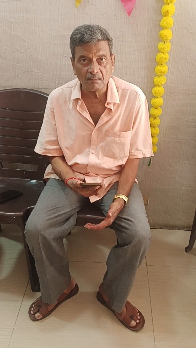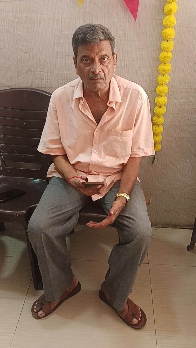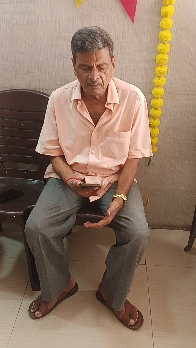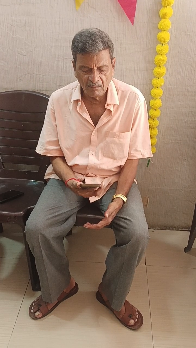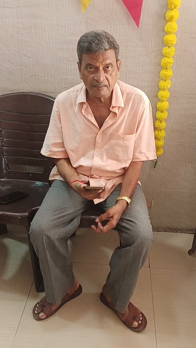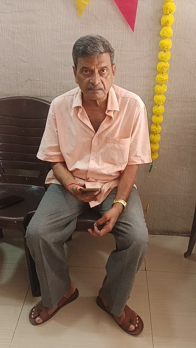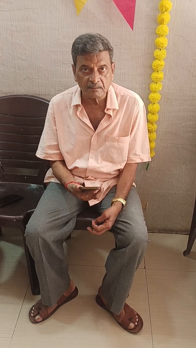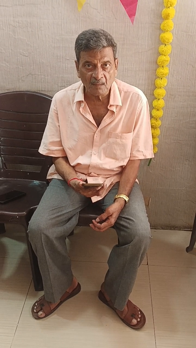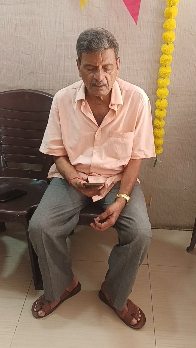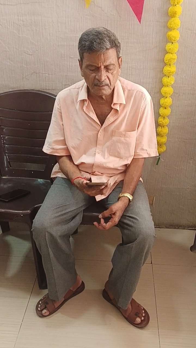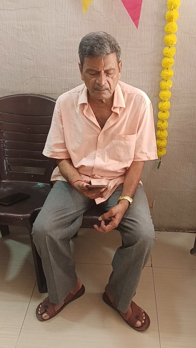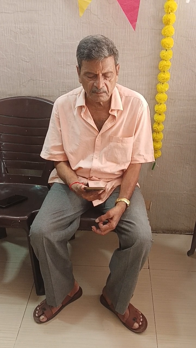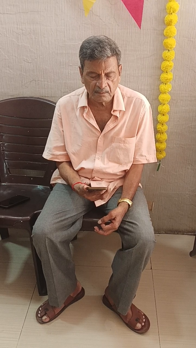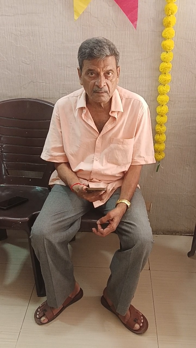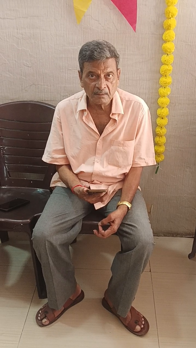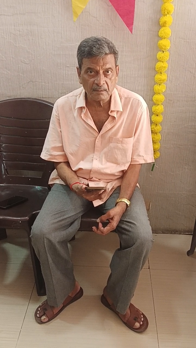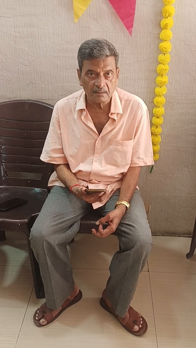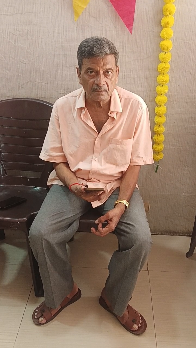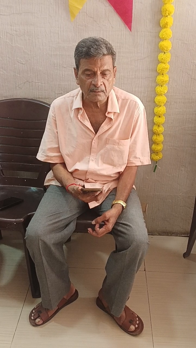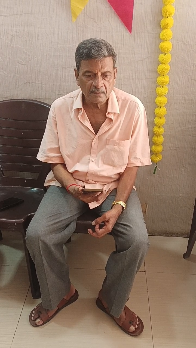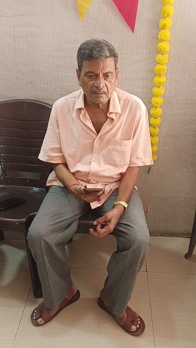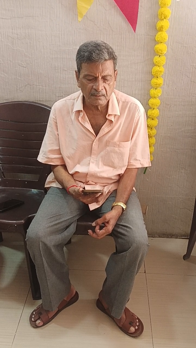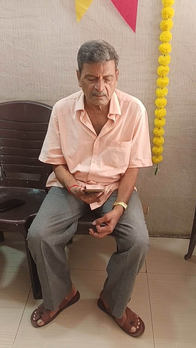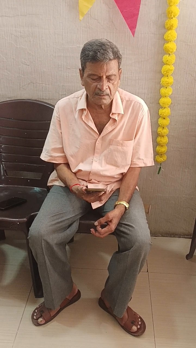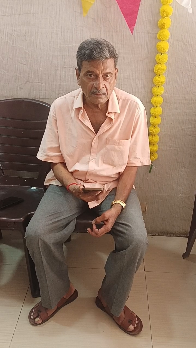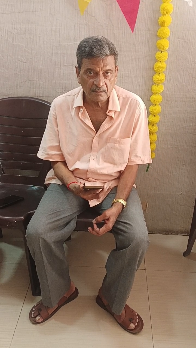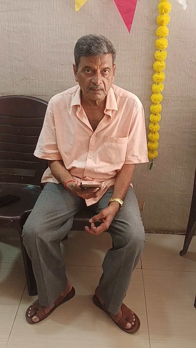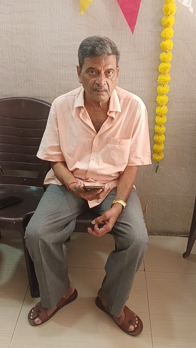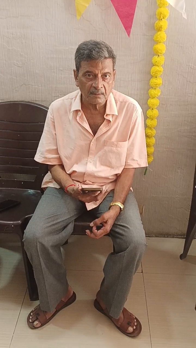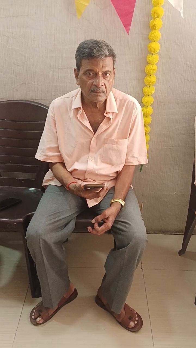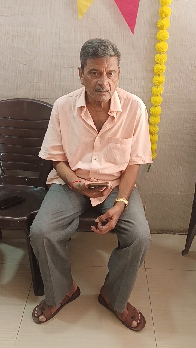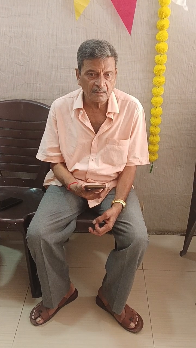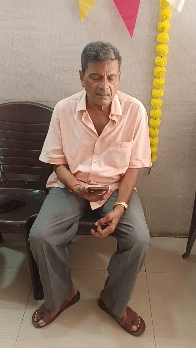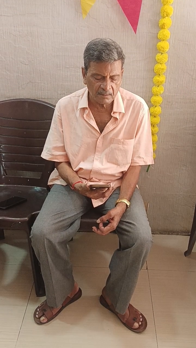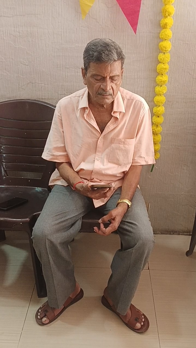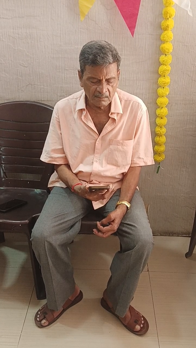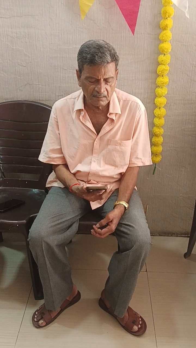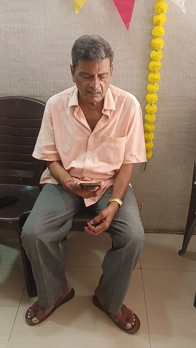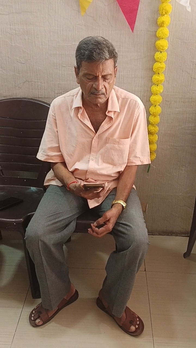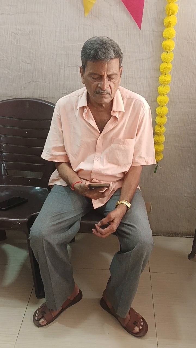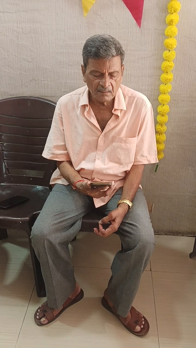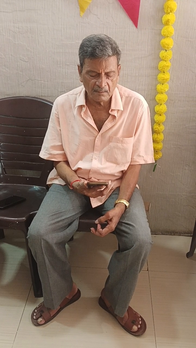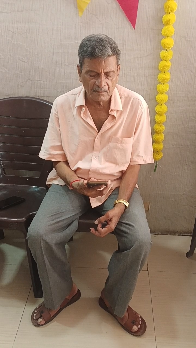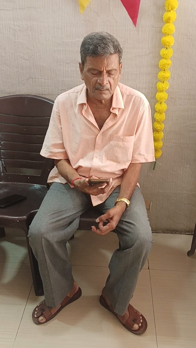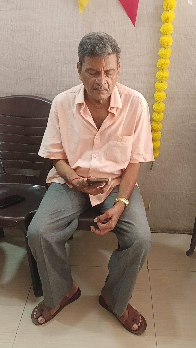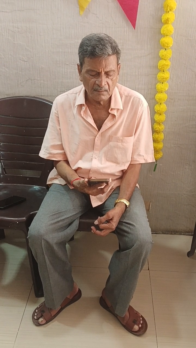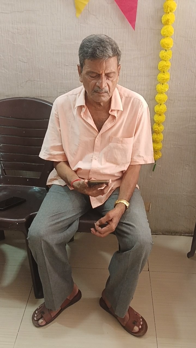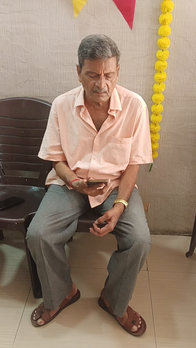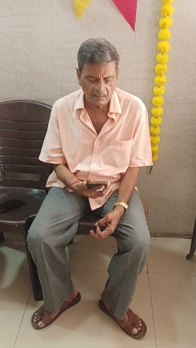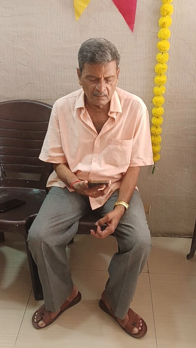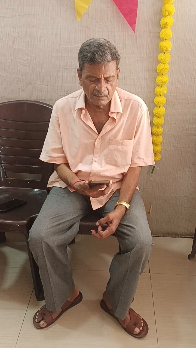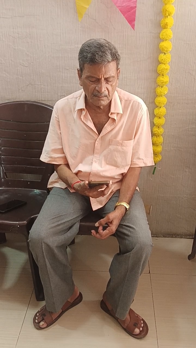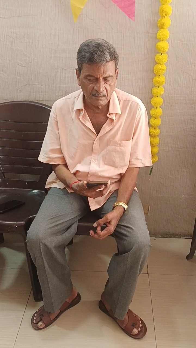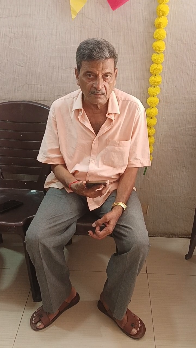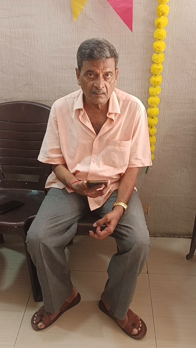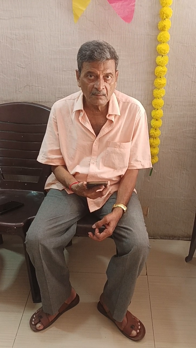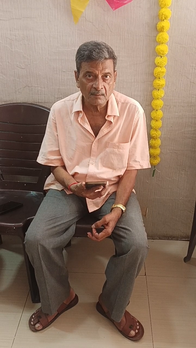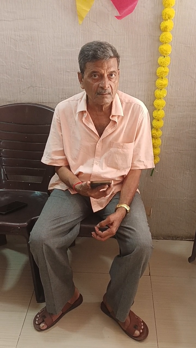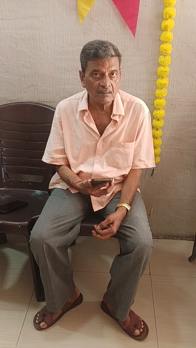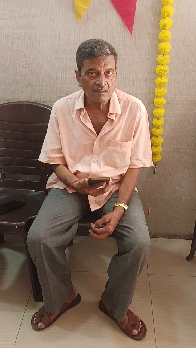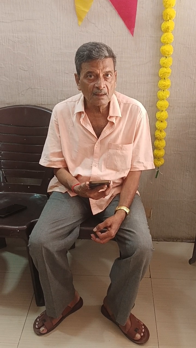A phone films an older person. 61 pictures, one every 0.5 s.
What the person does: Sitting.
